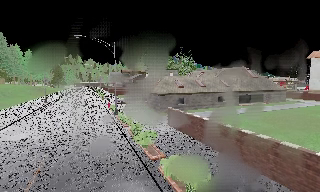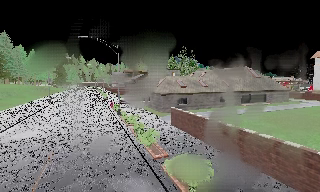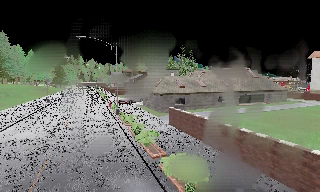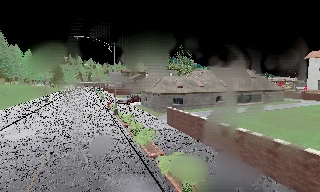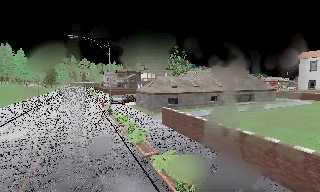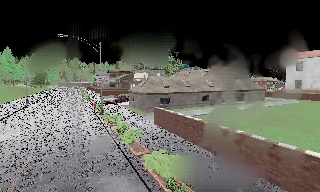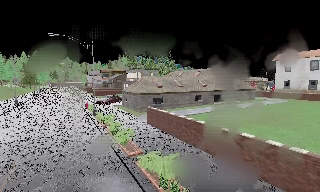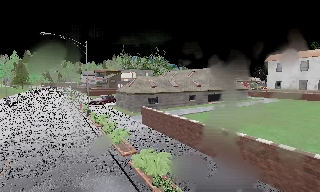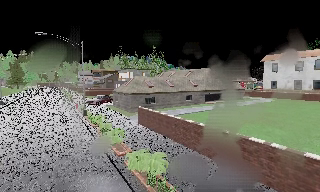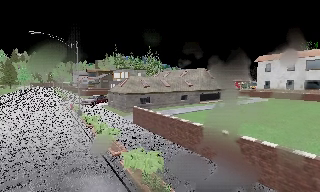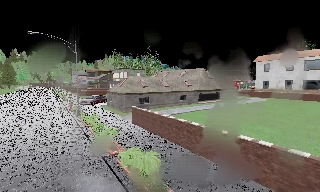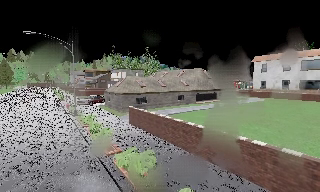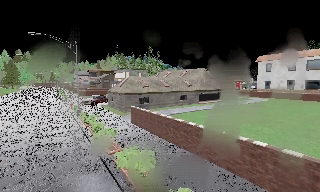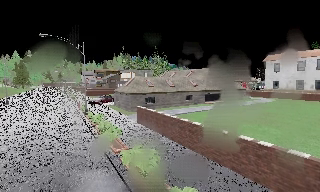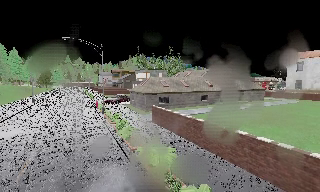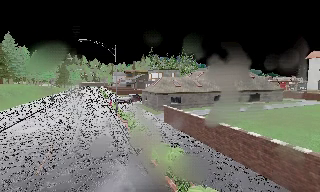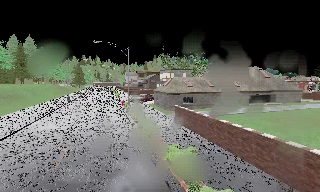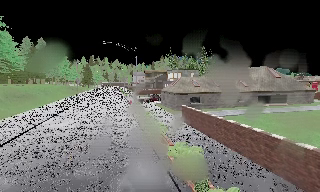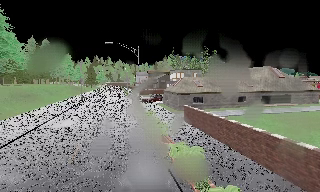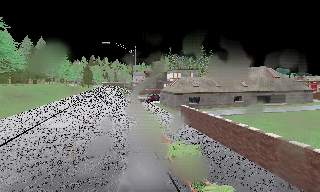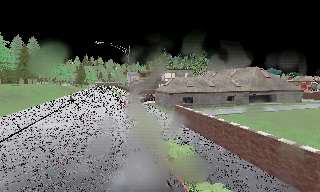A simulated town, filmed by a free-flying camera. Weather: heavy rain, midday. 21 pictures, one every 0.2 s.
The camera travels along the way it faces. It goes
backward.
0.0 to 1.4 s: The camera travels backward, about 0.5 m, so what stands in front gets smaller.
1.4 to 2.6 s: The camera travels to its right, about 0.5 m, so close, fixed things drift to the left.
2.6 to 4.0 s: The scene slides to the right, as the camera pans about 15 degrees to its left. It travels backward, about 0.5 m, so what stands in front gets smaller.
The film runs backward here.
